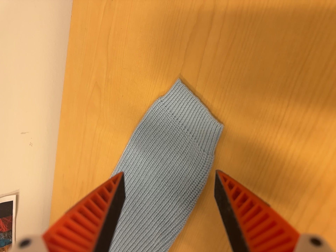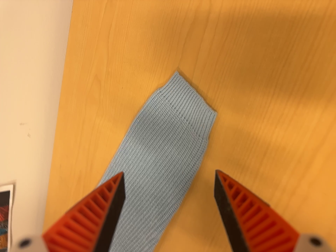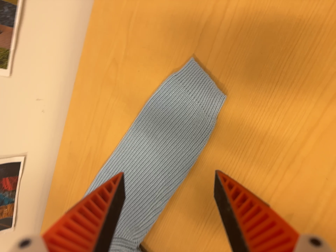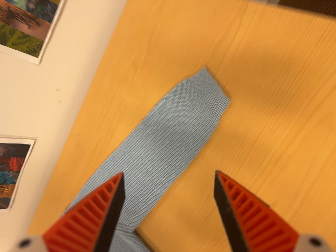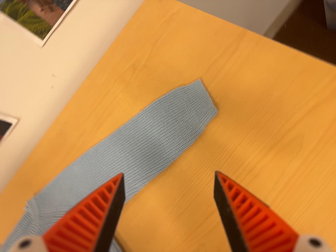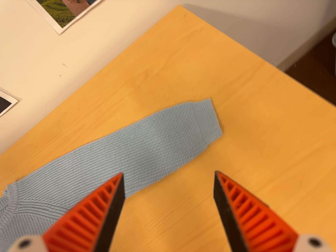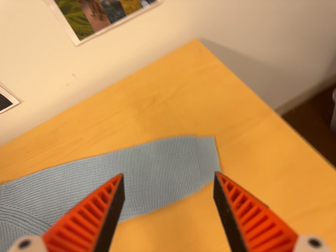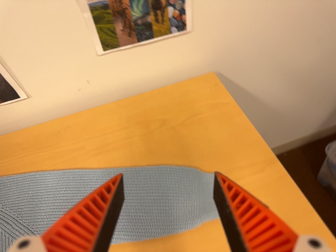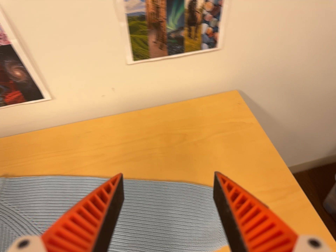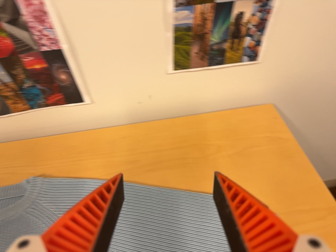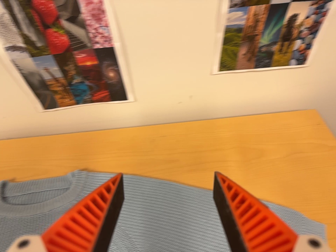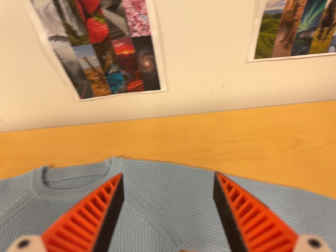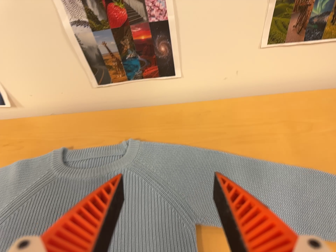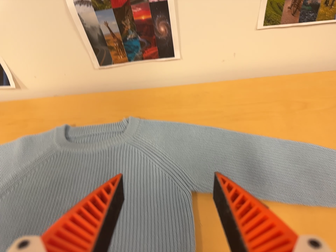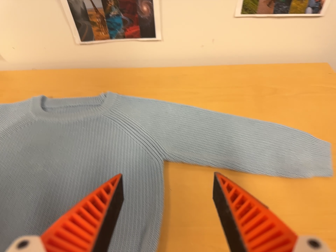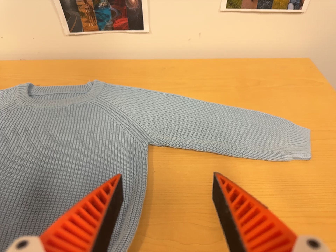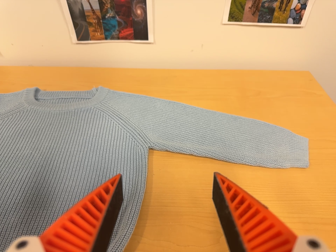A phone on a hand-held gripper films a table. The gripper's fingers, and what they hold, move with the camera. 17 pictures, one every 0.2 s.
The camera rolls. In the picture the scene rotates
clockwise.
0.0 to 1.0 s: The camera pans to its right by about 15 degrees. It travels backward, toward the bottom of its view and to its left, about 22 cm, so what stands in front gets smaller. Its aim tips toward the top of its view by about 15 degrees. It rolls about its line of sight by about 35 degrees, and the scene rotates clockwise.
1.0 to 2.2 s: The camera travels to its left, about 26 cm, so close, fixed things drift to the right. Its aim tips toward the top of its view by about 10 degrees, and the scene shifts downward. It rolls about its line of sight by about 35 degrees, and the scene rotates clockwise.
2.2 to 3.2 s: The camera travels toward the bottom of its view, about 22 cm, so close, fixed things drift upward.
The film runs backward here.
